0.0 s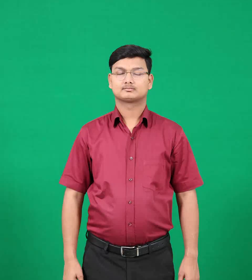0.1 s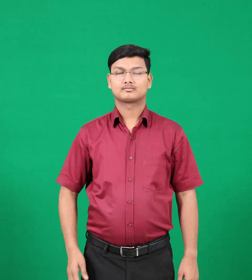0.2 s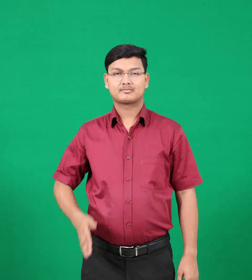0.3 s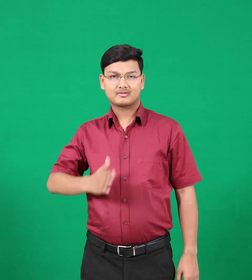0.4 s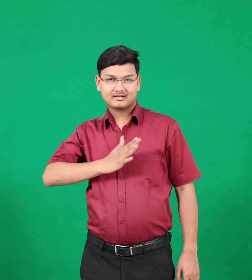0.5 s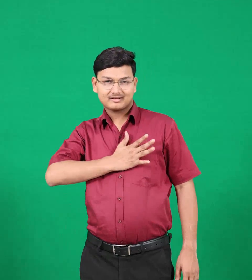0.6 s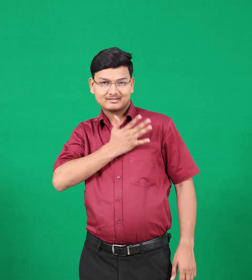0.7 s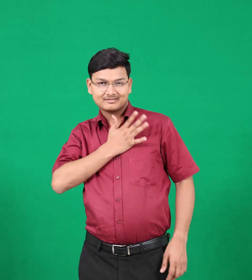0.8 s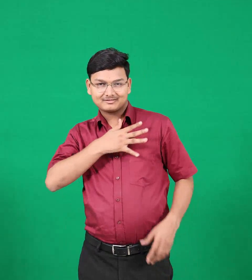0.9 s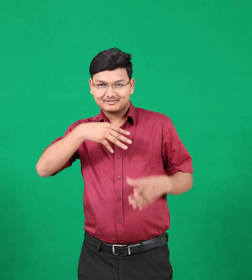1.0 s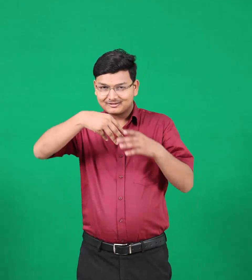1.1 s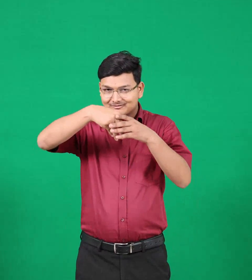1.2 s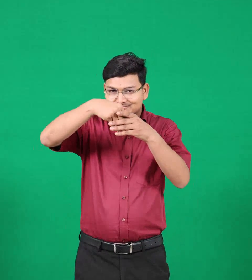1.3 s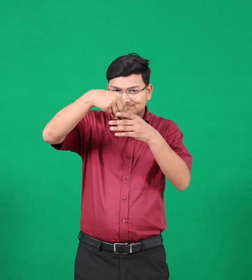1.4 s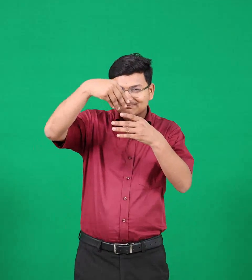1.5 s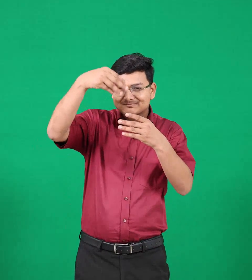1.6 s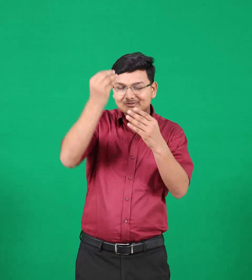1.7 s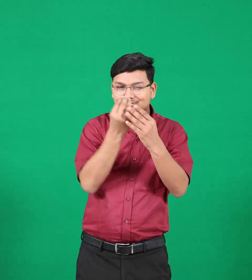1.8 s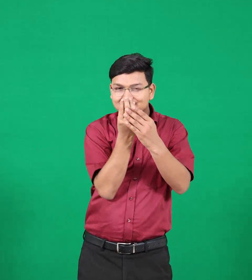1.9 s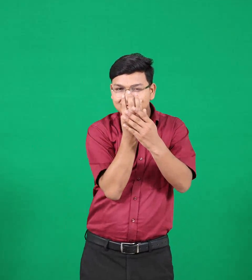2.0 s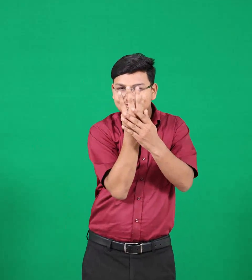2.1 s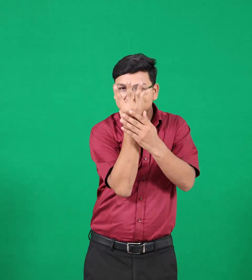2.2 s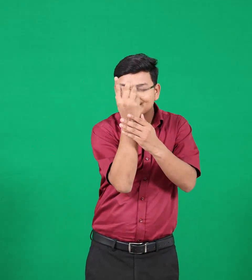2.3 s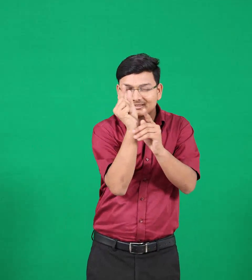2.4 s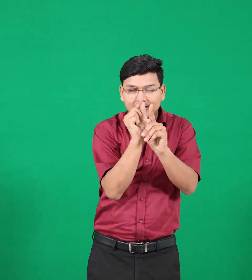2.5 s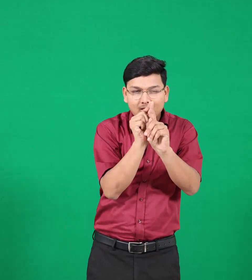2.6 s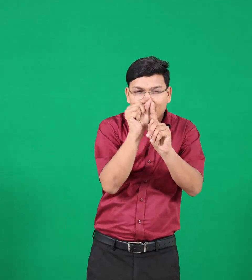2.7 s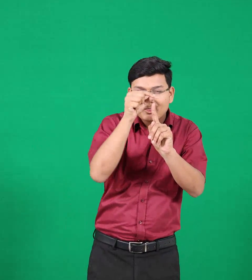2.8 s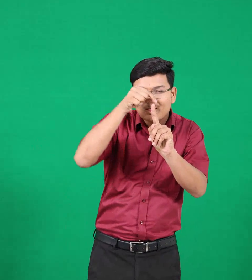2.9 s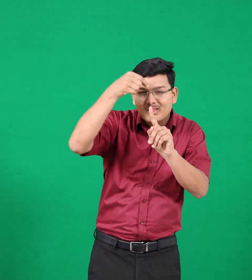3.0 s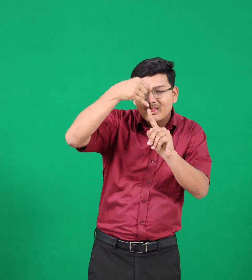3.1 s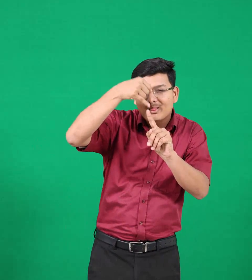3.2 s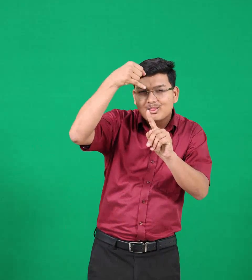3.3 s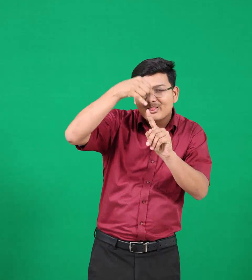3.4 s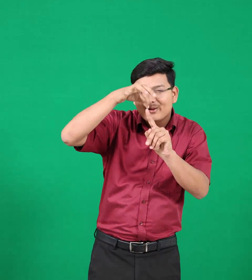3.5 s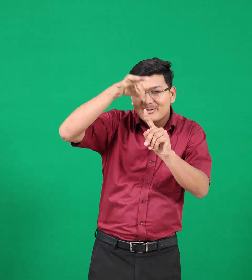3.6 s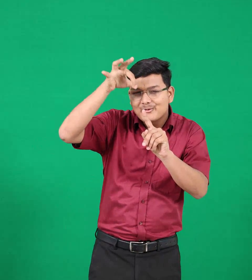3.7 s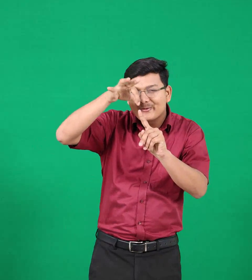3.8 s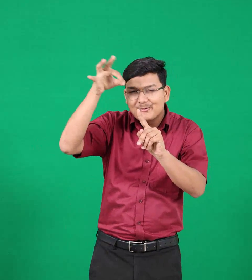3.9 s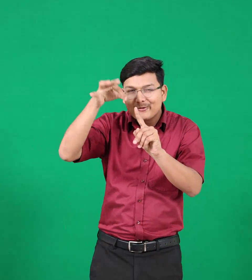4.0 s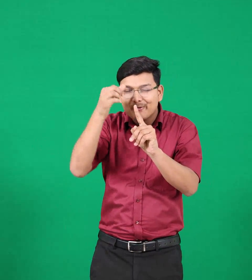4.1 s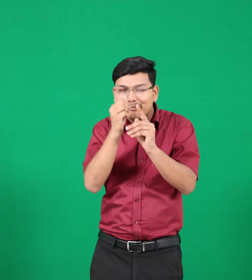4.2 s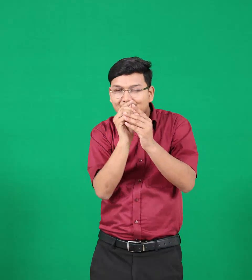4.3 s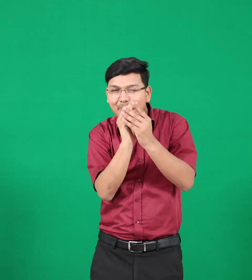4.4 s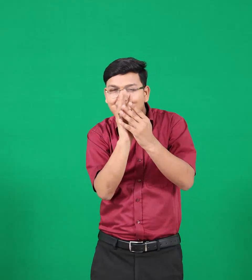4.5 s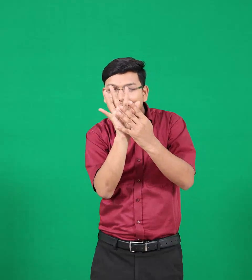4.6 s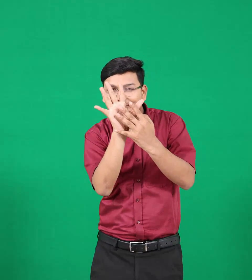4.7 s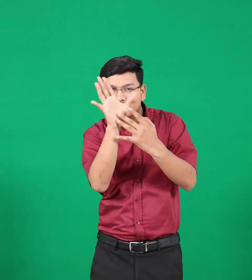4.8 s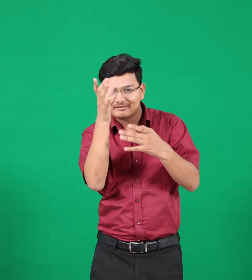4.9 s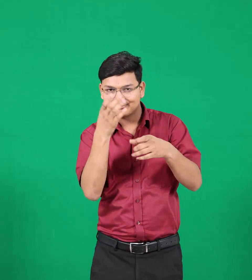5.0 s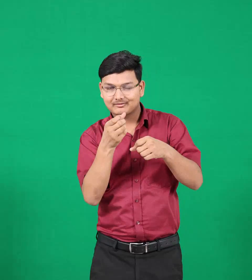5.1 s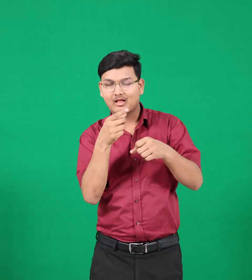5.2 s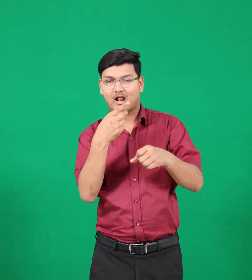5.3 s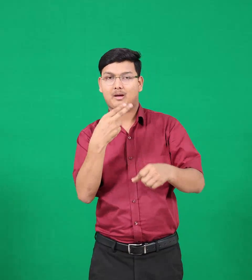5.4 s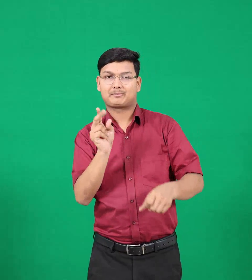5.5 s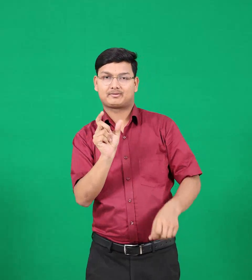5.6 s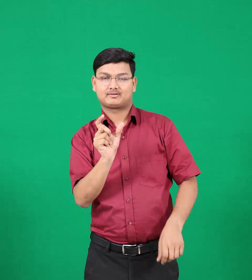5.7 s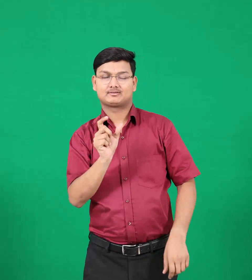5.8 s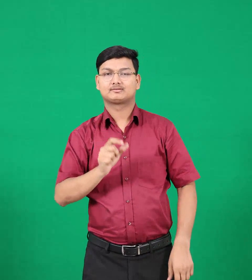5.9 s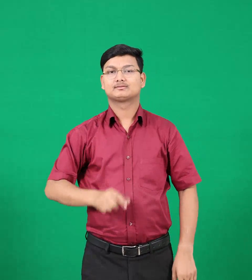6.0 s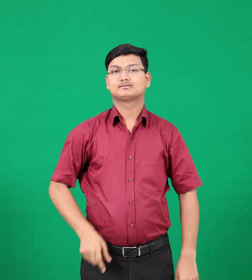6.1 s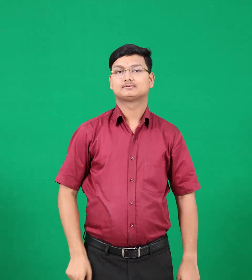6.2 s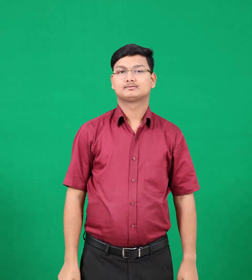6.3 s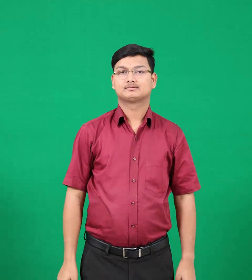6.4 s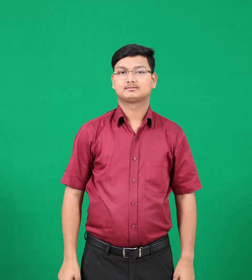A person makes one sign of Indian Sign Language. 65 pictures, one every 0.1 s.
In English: dill
